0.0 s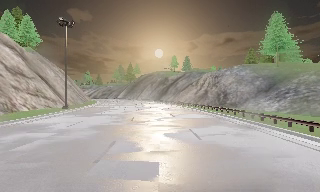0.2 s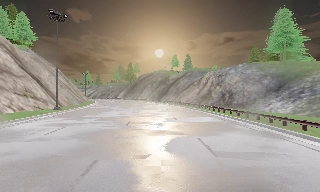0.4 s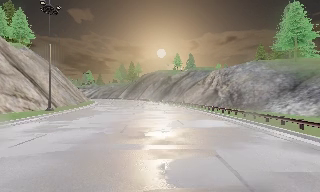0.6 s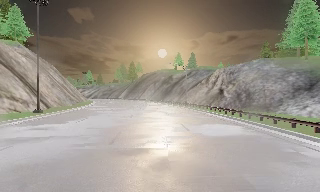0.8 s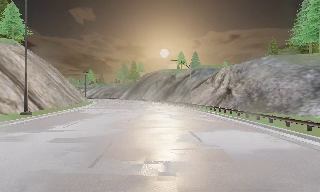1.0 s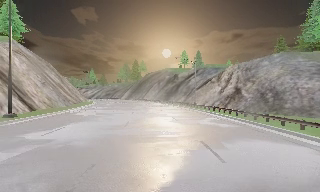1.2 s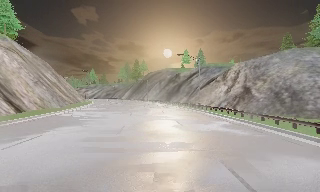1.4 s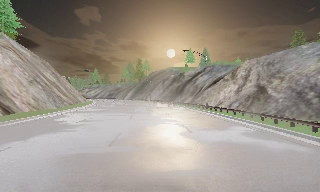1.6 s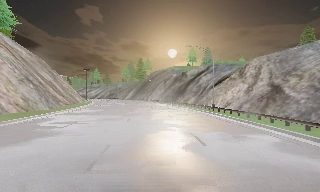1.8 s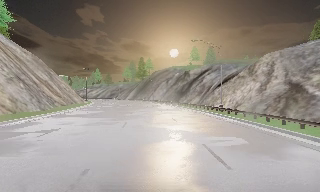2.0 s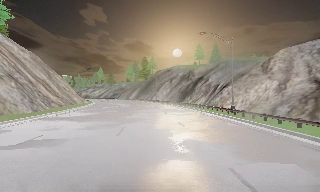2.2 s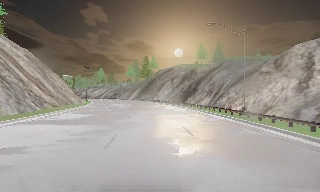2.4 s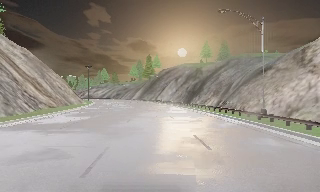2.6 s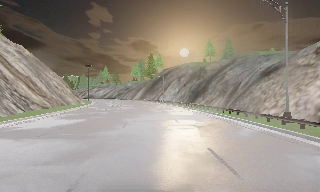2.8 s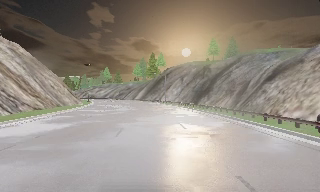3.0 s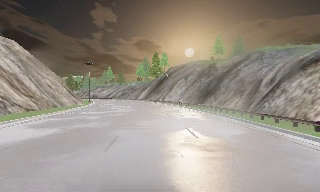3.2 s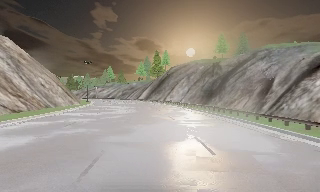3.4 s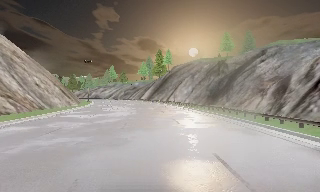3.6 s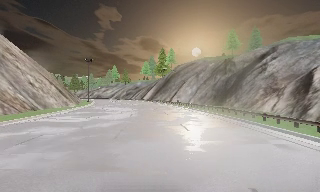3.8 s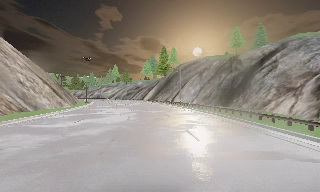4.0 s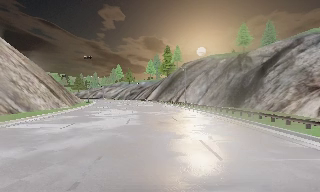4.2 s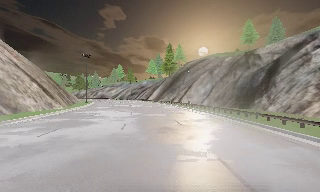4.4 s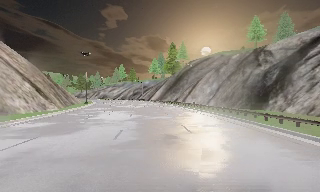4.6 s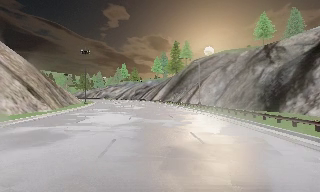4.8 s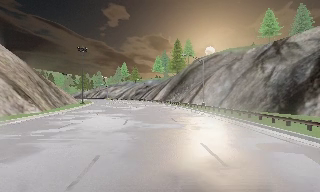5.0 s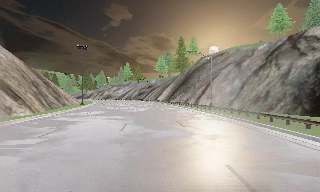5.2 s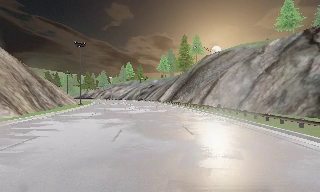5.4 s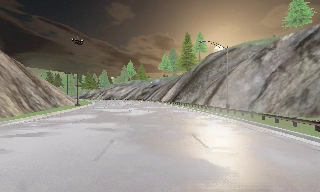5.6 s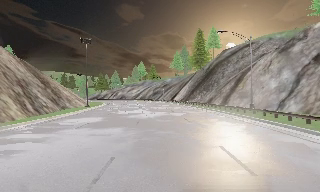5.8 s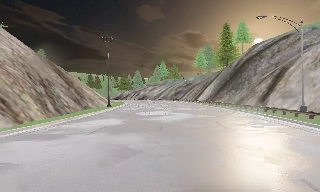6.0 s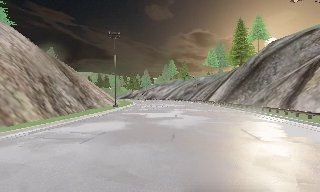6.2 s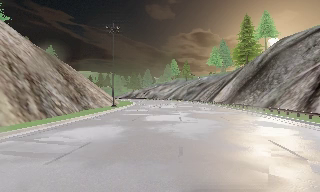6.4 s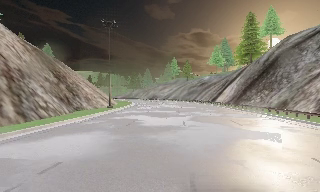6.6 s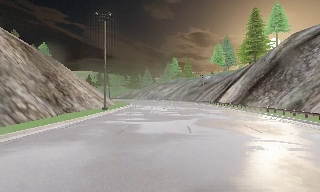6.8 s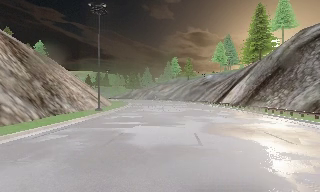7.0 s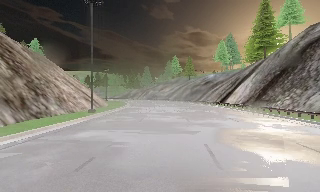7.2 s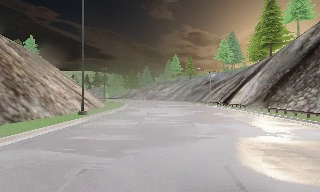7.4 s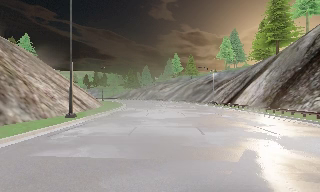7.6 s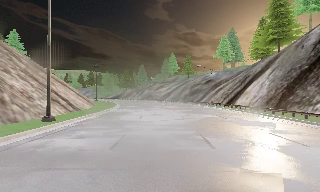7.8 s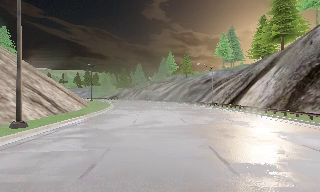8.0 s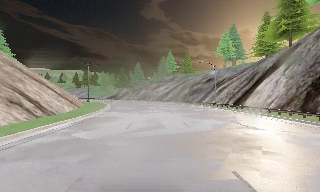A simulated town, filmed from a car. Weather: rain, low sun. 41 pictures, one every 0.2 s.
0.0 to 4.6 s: The camera swings to its left by about 15 degrees, and the scene slides to the right. It travels forward, about 45 m, so what stands in front looms larger.
4.6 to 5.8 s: The camera pans to its left, which is counterclockwise from overhead, by about 15 degrees. It travels forward, about 11 m, so what stands in front looms larger.
5.8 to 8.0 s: The camera travels forward, about 20 m, so what stands in front looms larger.
The film runs forward here.
